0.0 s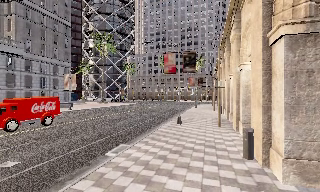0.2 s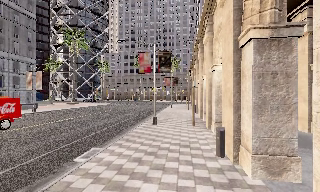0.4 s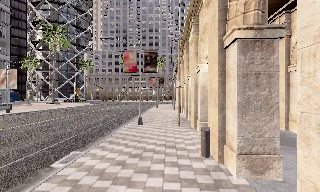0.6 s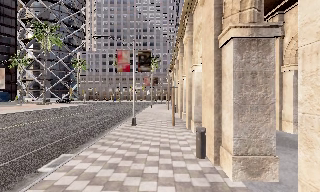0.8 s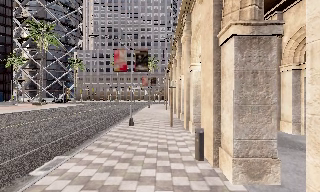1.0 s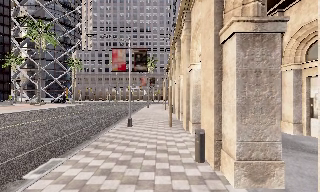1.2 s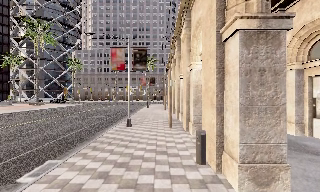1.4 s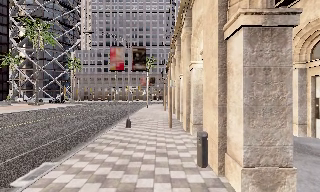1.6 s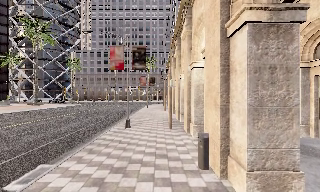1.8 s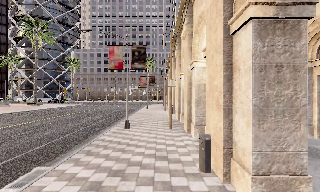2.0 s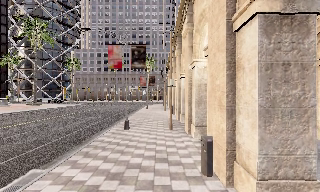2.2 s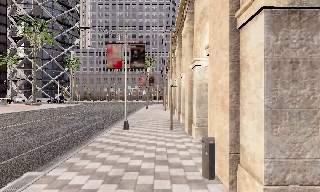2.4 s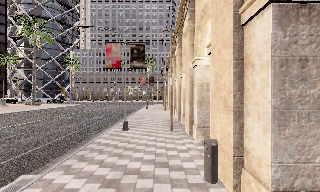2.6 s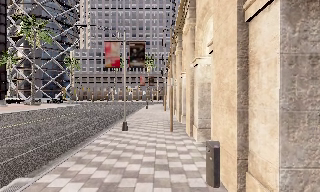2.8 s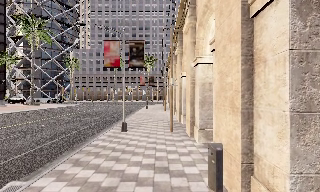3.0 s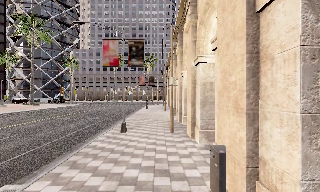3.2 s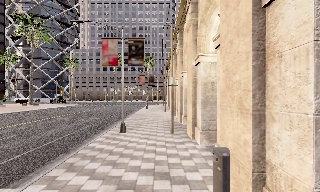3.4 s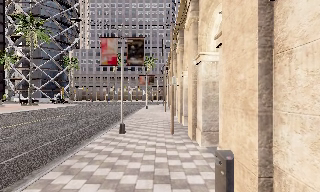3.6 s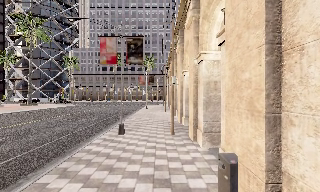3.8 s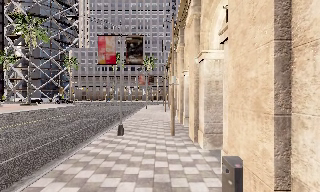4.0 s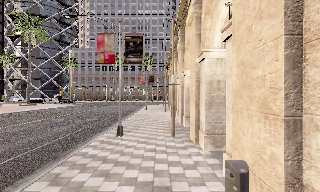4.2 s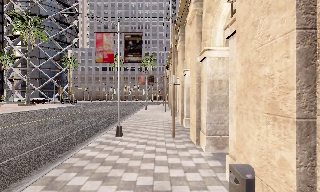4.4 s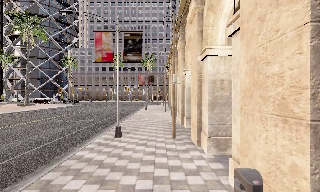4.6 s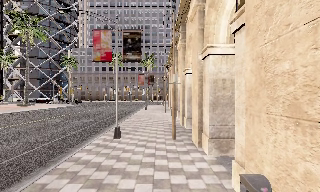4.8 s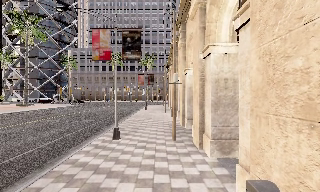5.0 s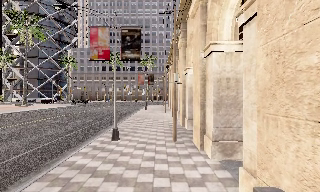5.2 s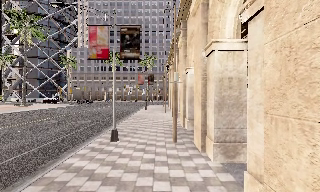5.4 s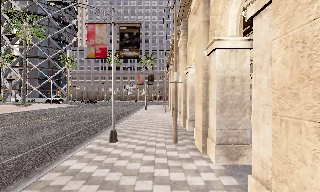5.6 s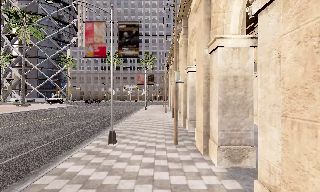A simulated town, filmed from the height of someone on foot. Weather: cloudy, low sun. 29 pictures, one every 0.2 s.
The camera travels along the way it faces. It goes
forward.
0.0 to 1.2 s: The camera pans to its right, which is clockwise from overhead, by about 15 degrees. It travels forward, about 1 m, so what stands in front looms larger.
1.2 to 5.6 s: The camera travels forward, about 4.5 m, so what stands in front looms larger.
The film runs forward here.
